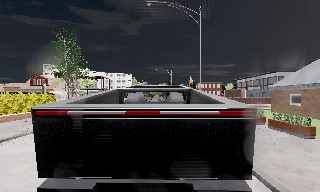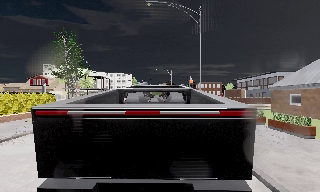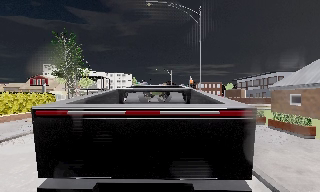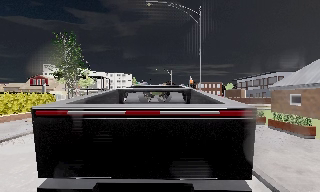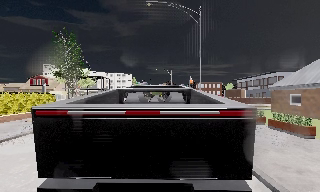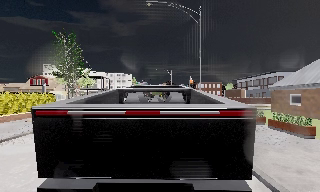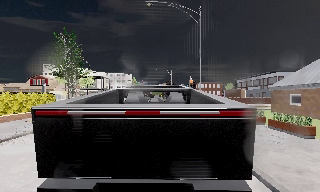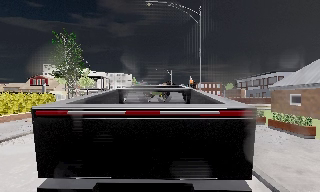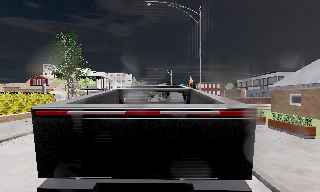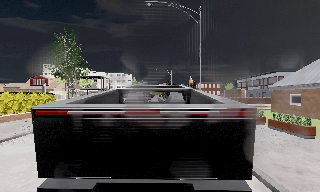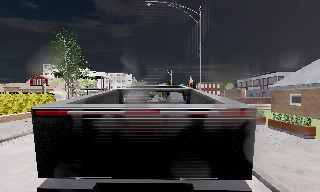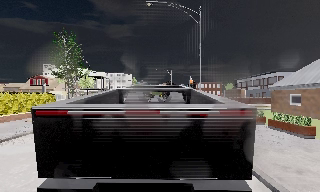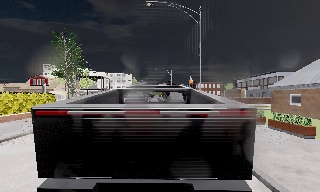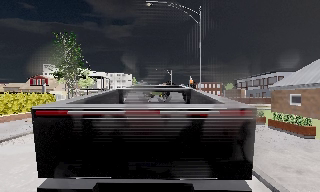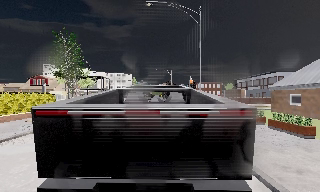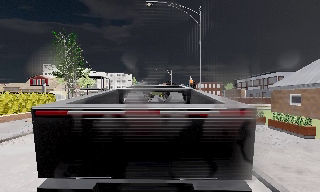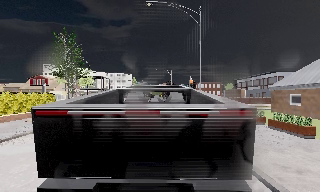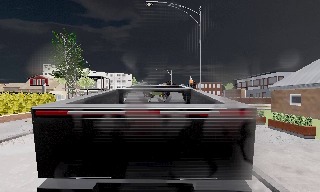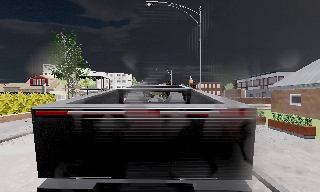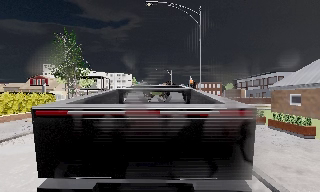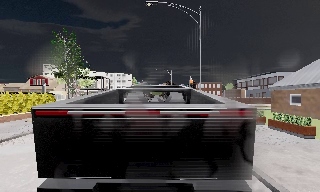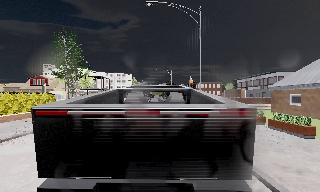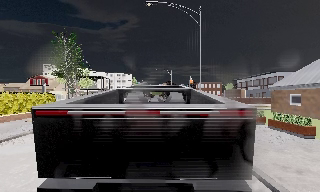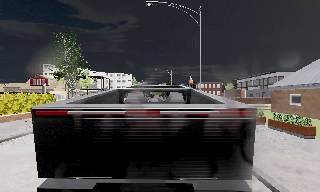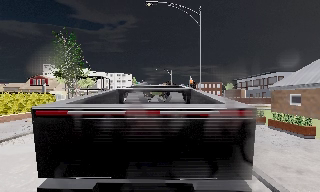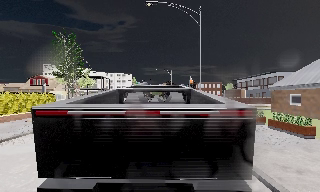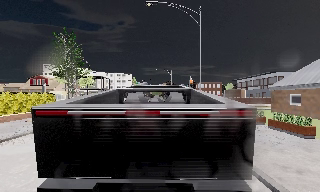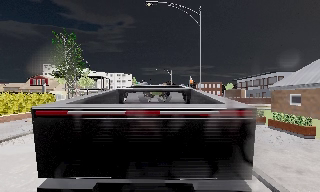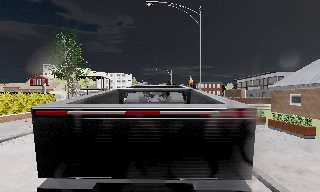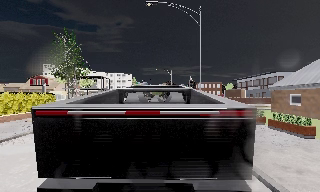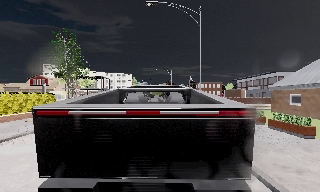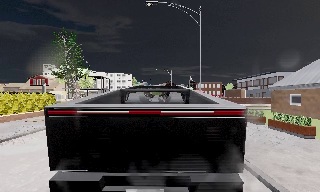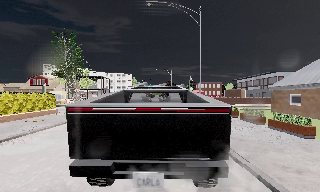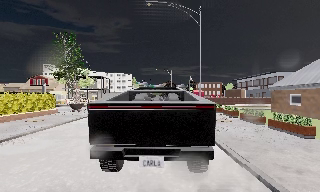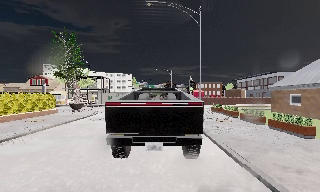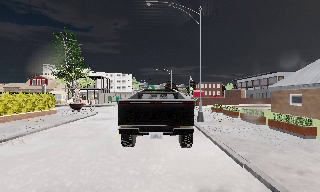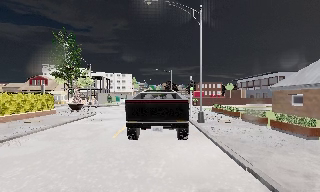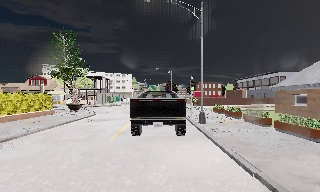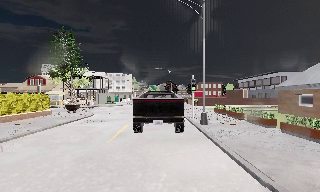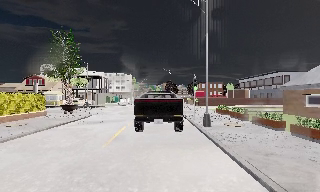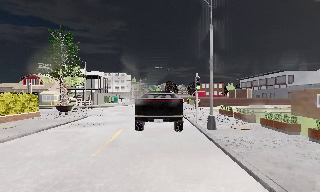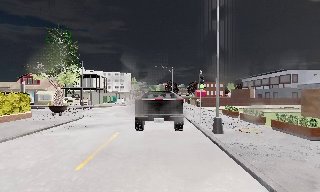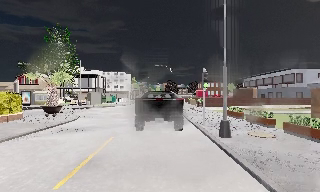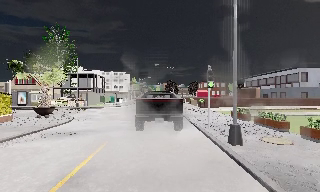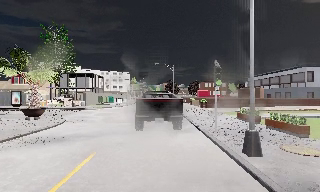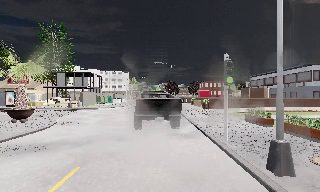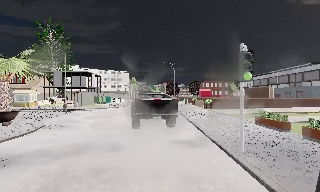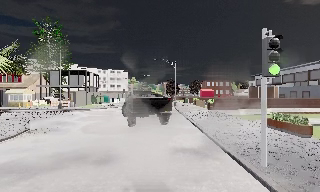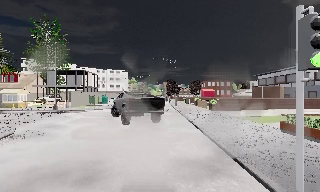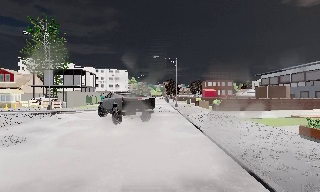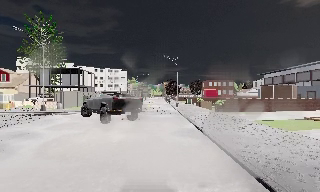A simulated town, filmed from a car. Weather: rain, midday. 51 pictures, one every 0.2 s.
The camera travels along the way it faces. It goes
forward.
0.0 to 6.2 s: The camera keeps its place and its aim.
6.2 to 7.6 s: The camera travels forward, about 1 m, so what stands in front looms larger. It gains speed.
7.6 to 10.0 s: The camera travels forward, about 11 m, so what stands in front looms larger.
The film runs forward here.
